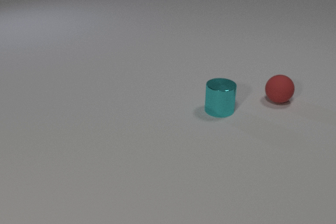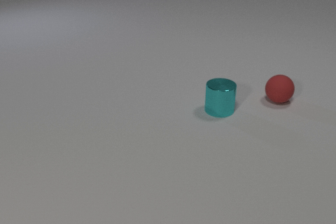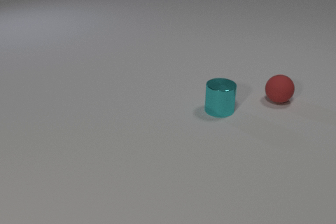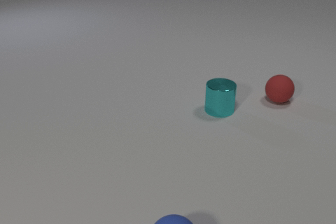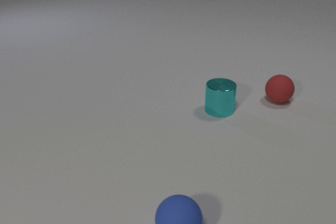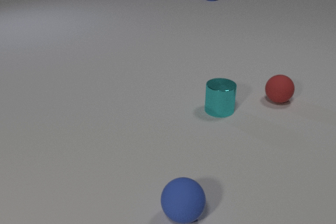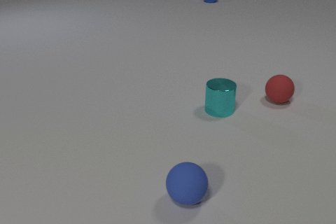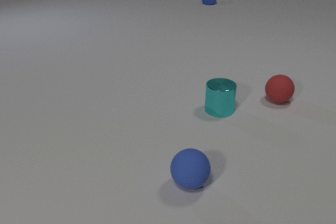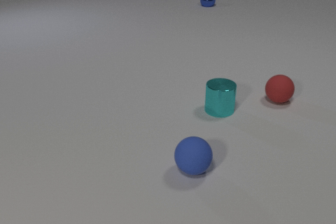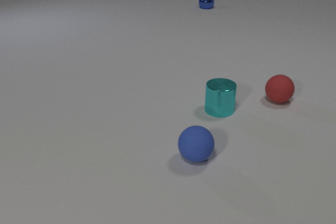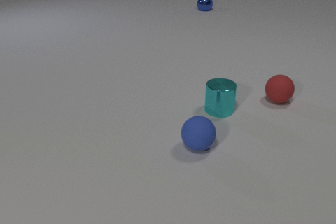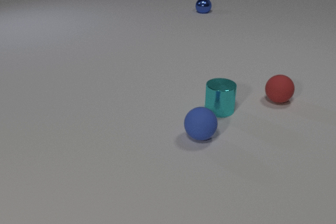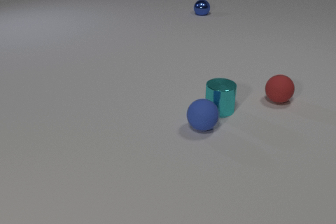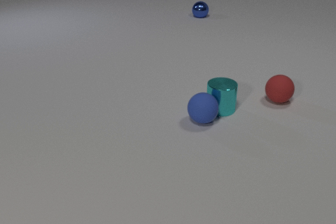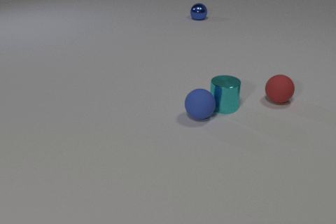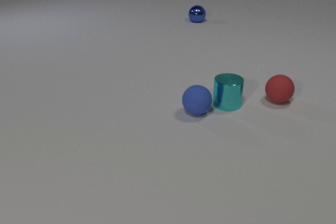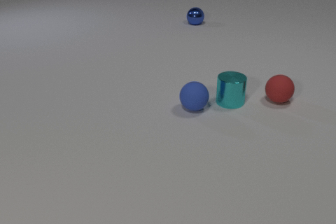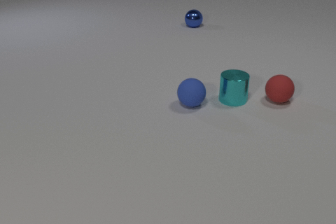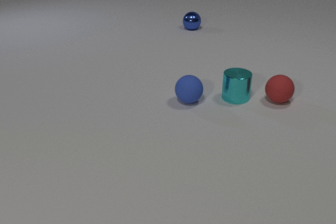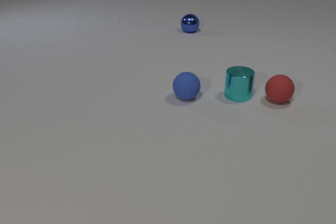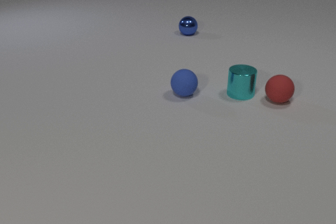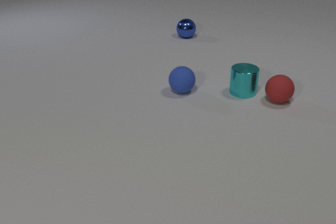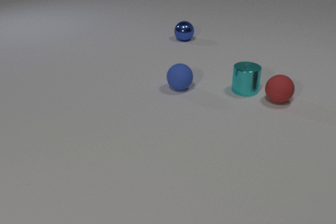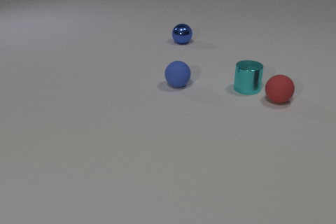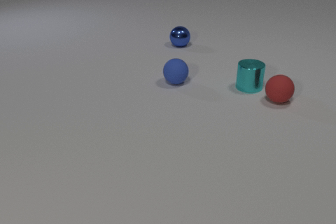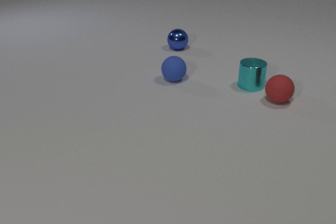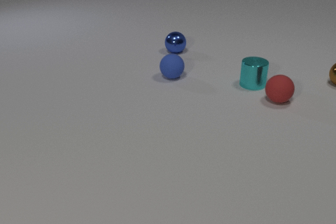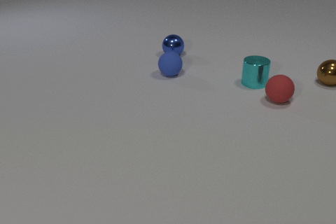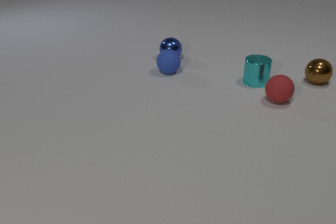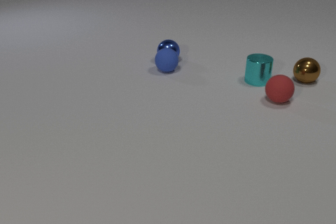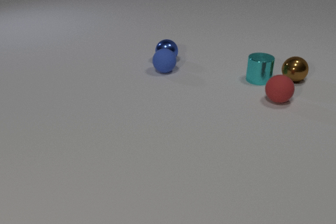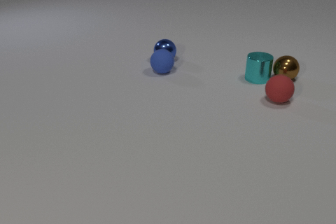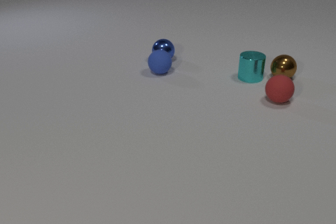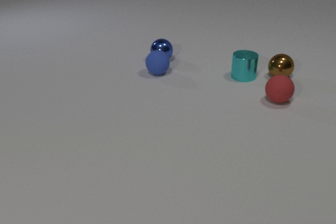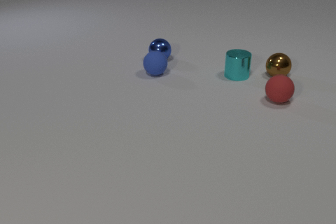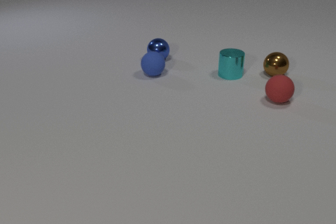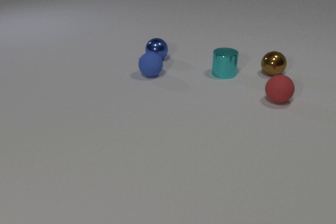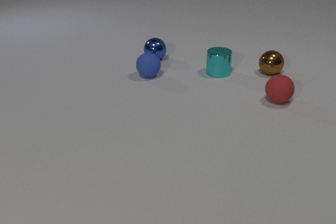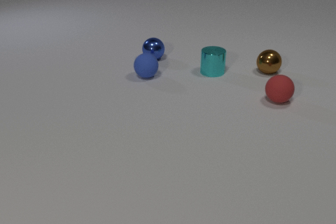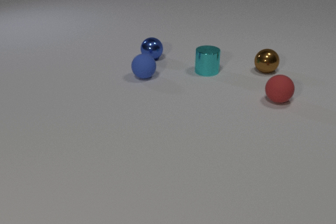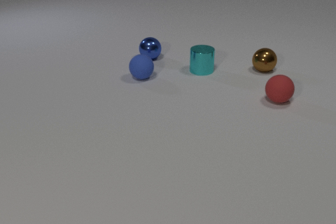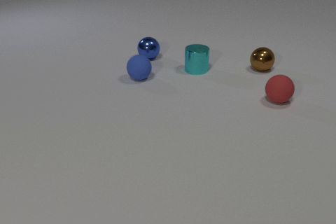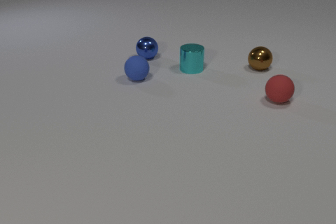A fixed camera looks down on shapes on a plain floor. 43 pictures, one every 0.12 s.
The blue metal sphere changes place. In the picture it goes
toward the camera.
The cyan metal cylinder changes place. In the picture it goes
away from the camera.
0.00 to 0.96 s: The blue rubber sphere comes in at the bottom edge, rolls away from the camera. The blue metal sphere comes in at the top edge, rolls toward the camera.
0.96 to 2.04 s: The blue rubber sphere rolls away from the camera. The cyan metal cylinder slides away from the camera and to the right. The blue metal sphere rolls toward the camera. The blue rubber sphere and the cyan metal cylinder collide.
2.04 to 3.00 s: The blue rubber sphere rolls away from the camera. The cyan metal cylinder slides away from the camera and to the right. The blue metal sphere rolls toward the camera.
3.00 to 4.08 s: The blue rubber sphere rolls to the left and away from the camera. The cyan metal cylinder slides away from the camera and to the left. The brown metal sphere comes in at the right edge, rolls to the left. The blue metal sphere rolls toward the camera and to the left. The blue rubber sphere and the blue metal sphere collide. The cyan metal cylinder and the brown metal sphere collide.
4.08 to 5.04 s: The blue rubber sphere rolls to the left and toward the camera. The cyan metal cylinder slides to the left. The brown metal sphere rolls to the left and away from the camera. The blue metal sphere rolls to the left and away from the camera.
What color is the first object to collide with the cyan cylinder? blue.
How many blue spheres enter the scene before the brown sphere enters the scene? 2.
What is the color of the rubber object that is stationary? red.
